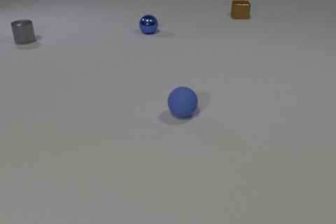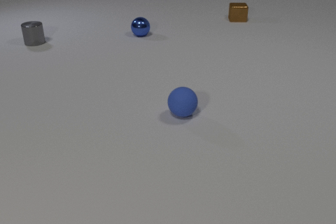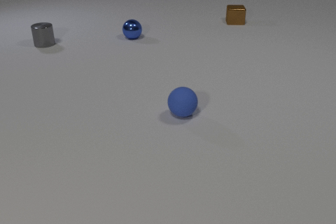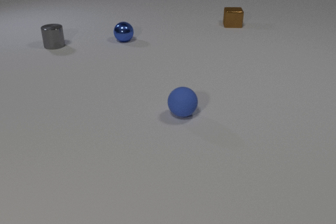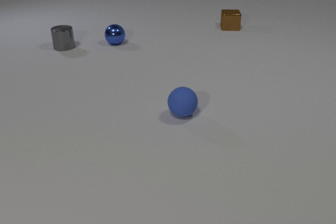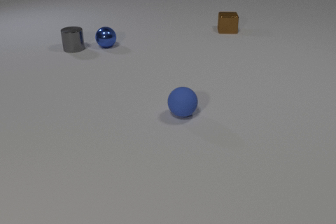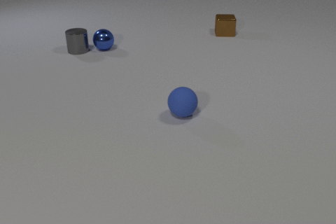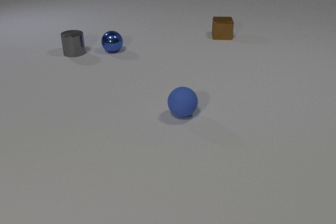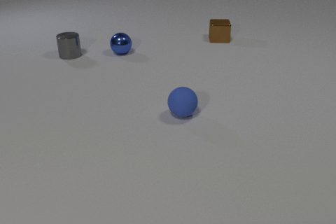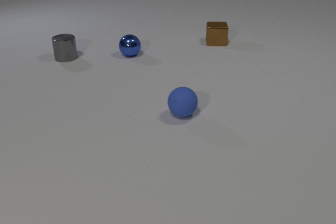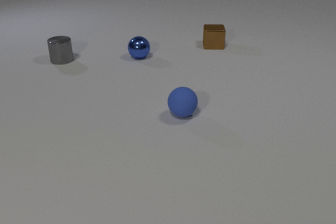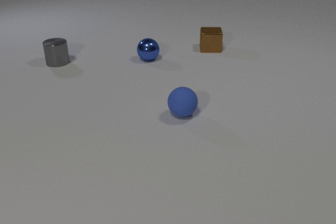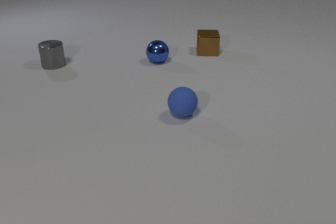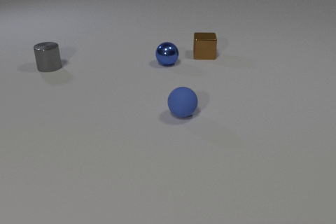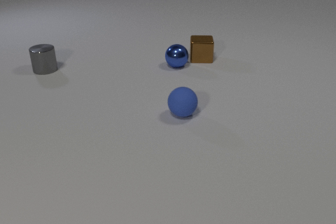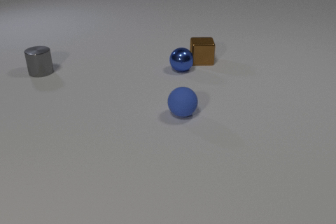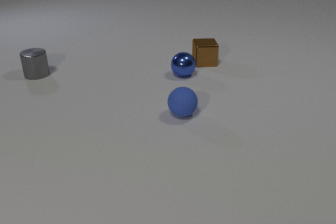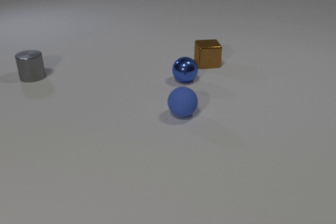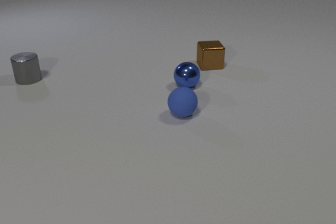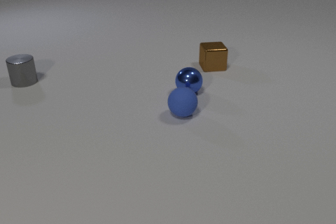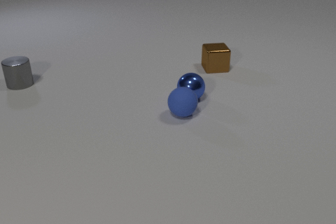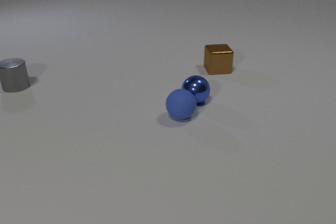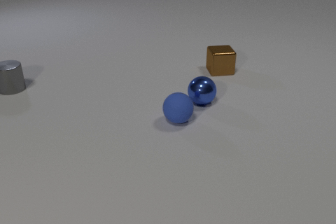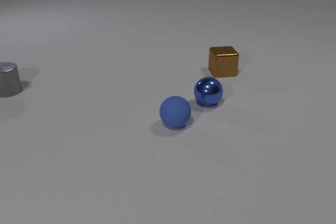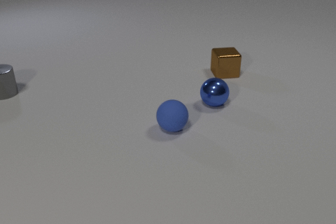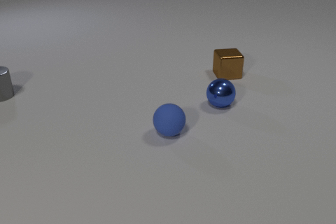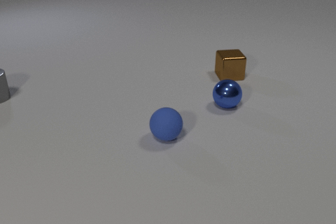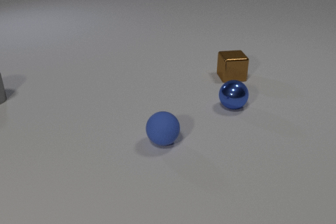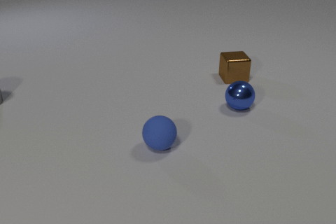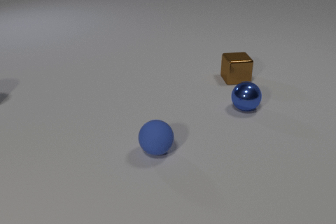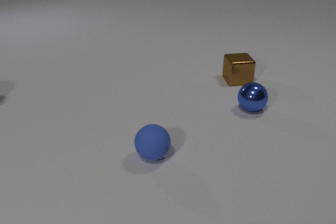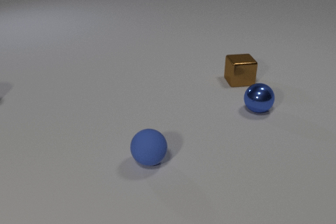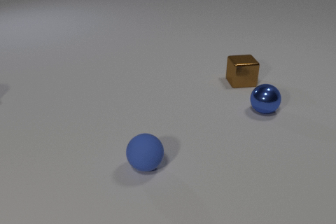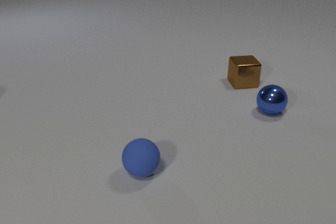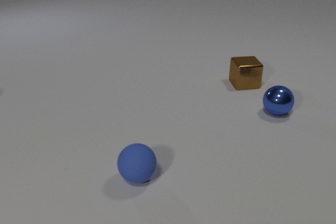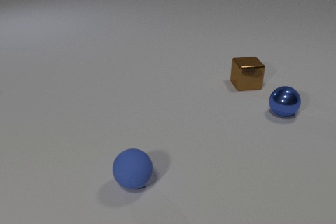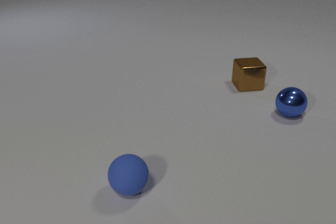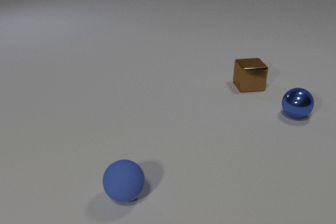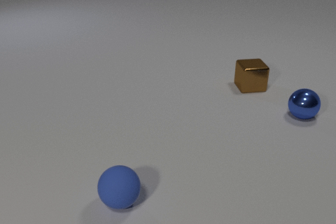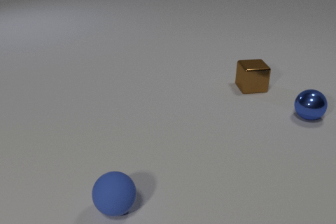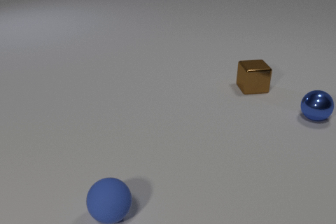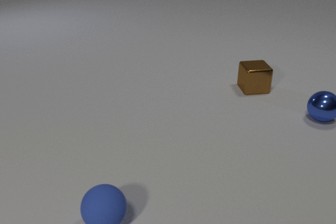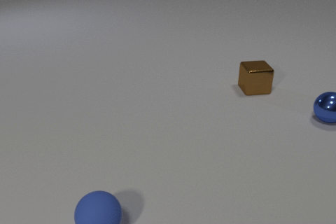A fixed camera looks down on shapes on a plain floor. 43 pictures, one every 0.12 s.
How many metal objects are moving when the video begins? 3.
What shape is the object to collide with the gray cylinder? sphere.
How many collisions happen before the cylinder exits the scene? 3.
0.00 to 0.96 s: The blue metal sphere rolls toward the camera and to the left. The gray metal cylinder slides toward the camera and to the right. The brown metal cube slides toward the camera. The blue metal sphere and the gray metal cylinder collide.
0.96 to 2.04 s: The blue metal sphere rolls toward the camera and to the right. The gray metal cylinder slides toward the camera and to the left. The brown metal cube slides toward the camera. The blue metal sphere and the brown metal cube collide.
2.04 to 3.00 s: The blue metal sphere rolls toward the camera and to the right. The gray metal cylinder slides toward the camera and to the left. The brown metal cube slides toward the camera and to the right. The blue rubber sphere rolls toward the camera. The blue metal sphere and the blue rubber sphere collide.
3.00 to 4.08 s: The blue metal sphere rolls to the right. The gray metal cylinder slides to the left and toward the camera, leaves at the left edge. The brown metal cube slides toward the camera and to the right. The blue rubber sphere rolls toward the camera and to the left.
4.08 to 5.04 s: The blue metal sphere rolls to the right. The brown metal cube slides toward the camera and to the right. The blue rubber sphere rolls toward the camera and to the left.
